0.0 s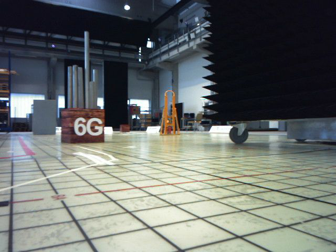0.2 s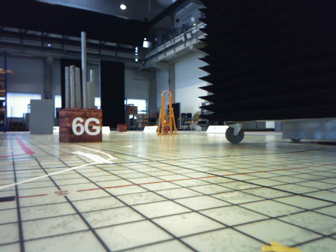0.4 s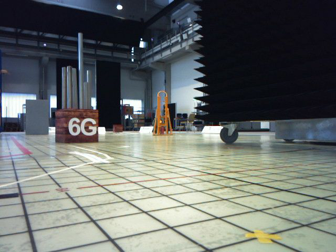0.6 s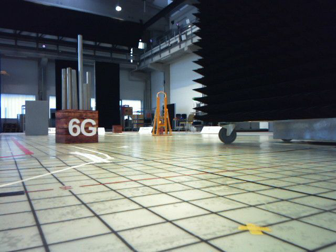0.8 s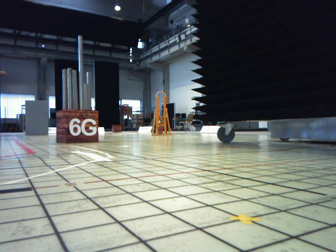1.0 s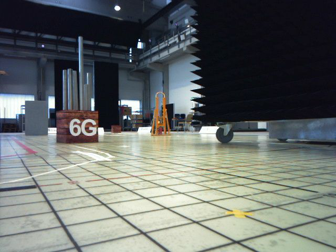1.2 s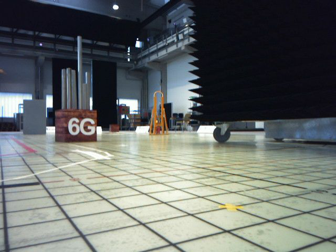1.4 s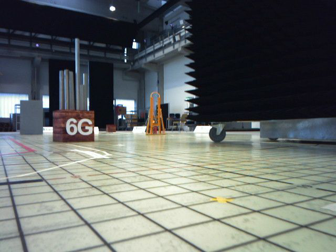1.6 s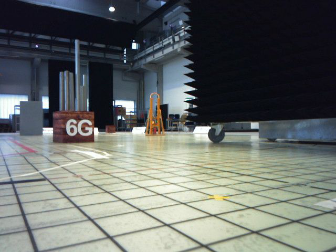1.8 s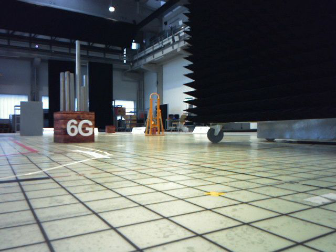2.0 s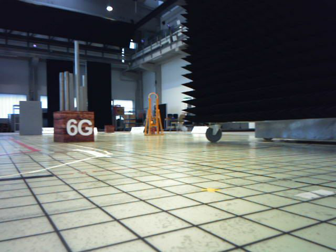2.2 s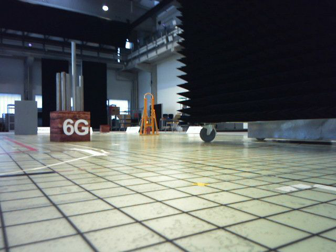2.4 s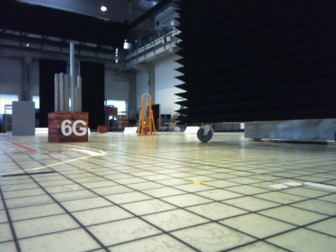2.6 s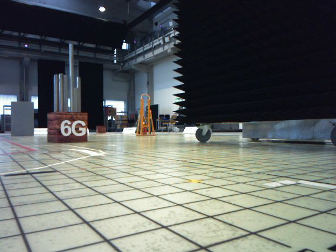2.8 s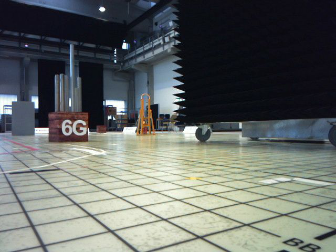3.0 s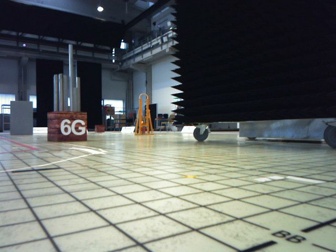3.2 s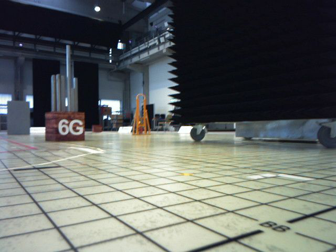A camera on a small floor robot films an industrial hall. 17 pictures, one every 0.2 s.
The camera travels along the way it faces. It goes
backward.
0.0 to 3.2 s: The camera travels backward, about 0.6 m, so what stands in front gets smaller.
The film runs backward here.
